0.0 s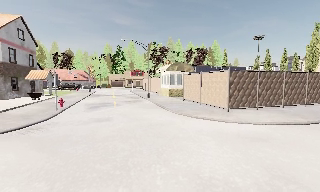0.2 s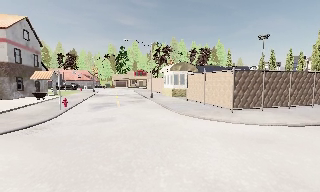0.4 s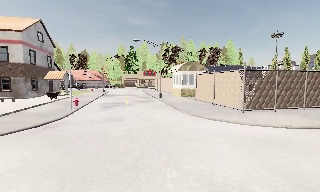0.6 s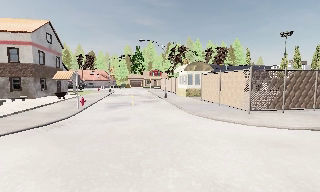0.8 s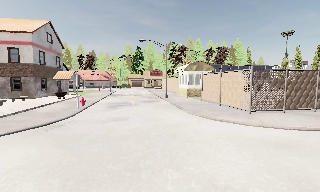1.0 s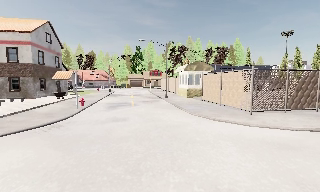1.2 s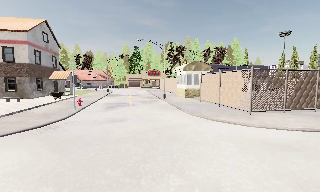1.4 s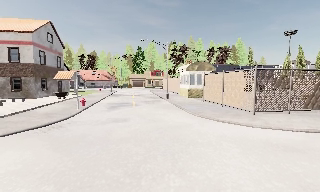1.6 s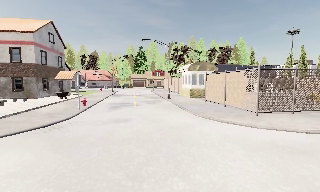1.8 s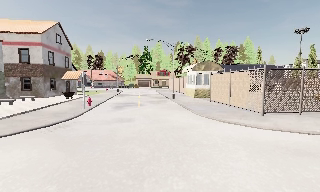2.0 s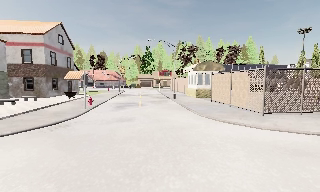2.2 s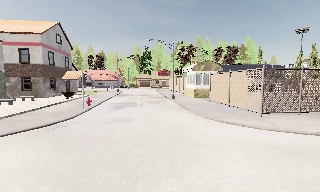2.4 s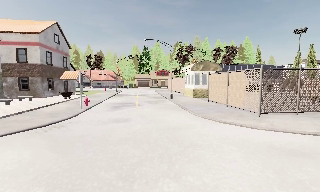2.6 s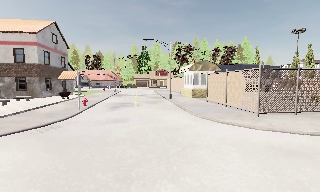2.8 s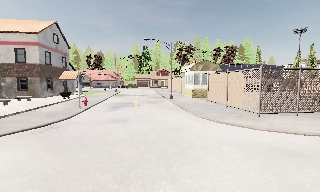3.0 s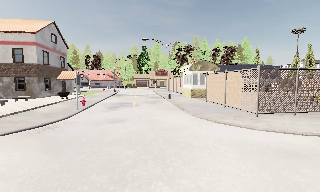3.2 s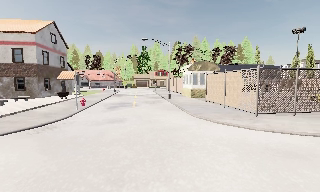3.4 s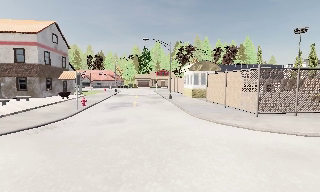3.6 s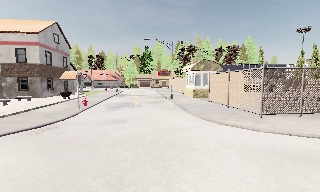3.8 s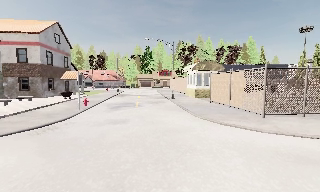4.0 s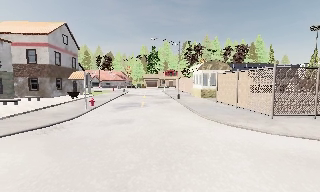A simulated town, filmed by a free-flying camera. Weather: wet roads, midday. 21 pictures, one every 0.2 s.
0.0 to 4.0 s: The camera swings to its left by about 15 degrees, and the scene slides to the right. It travels forward and to its right, about 1.5 m, so what stands in front looms larger.
The film runs forward here.
